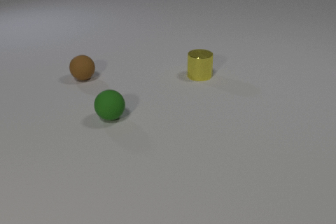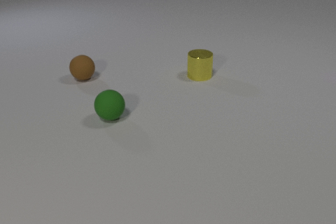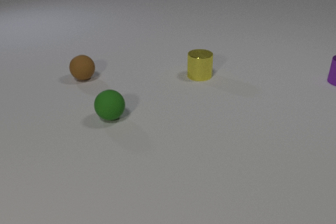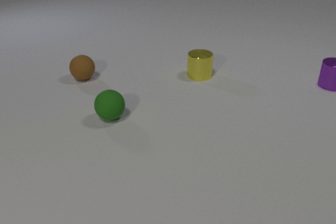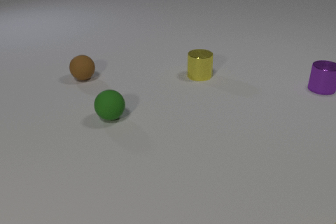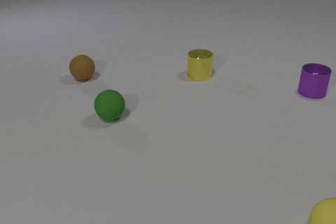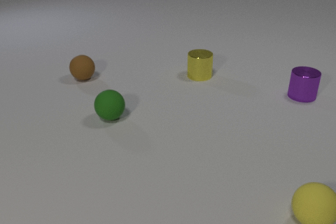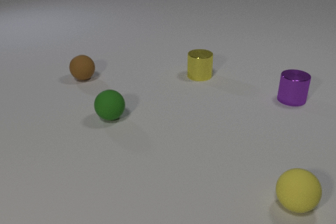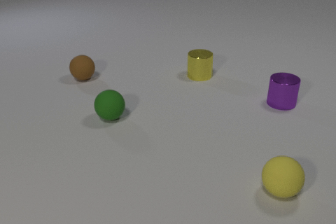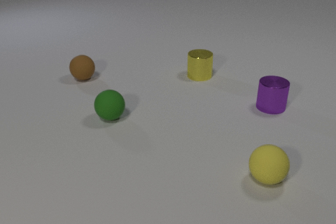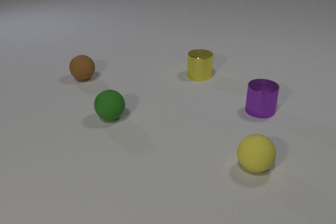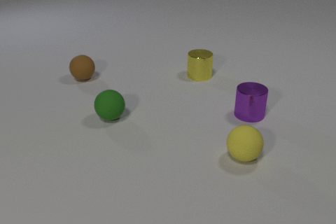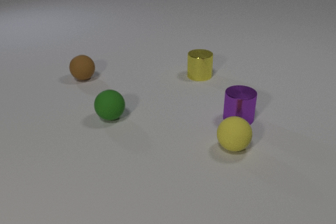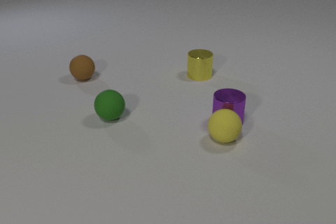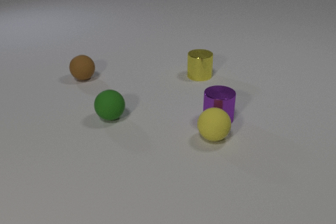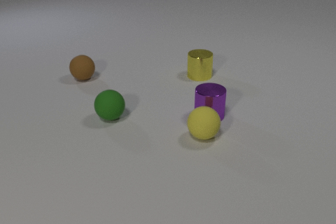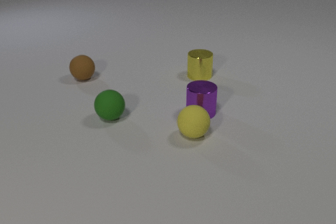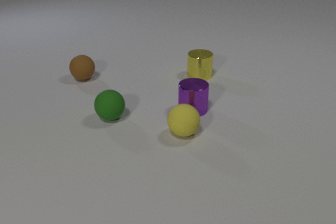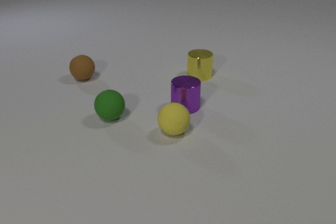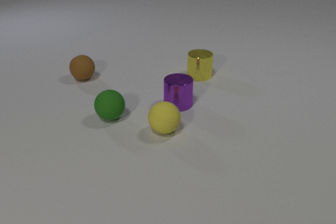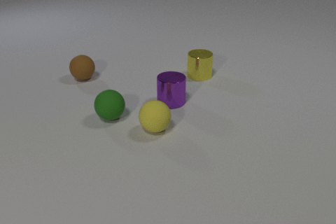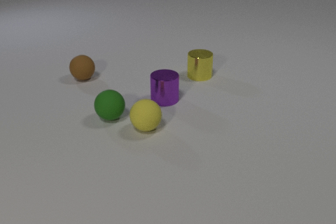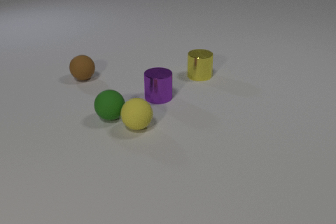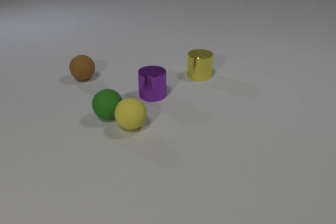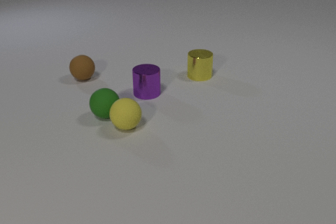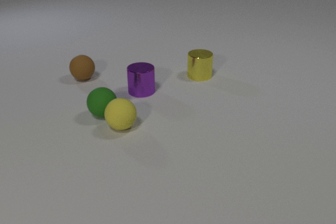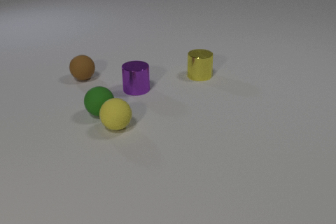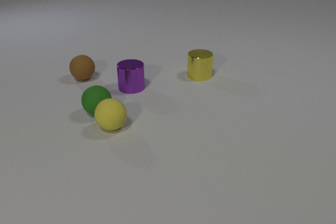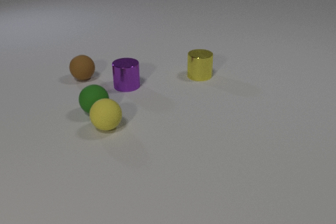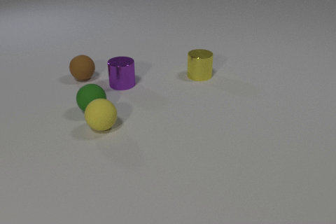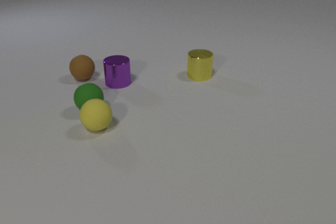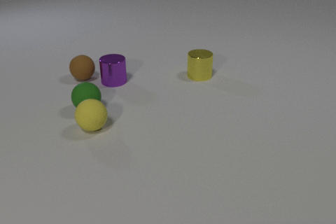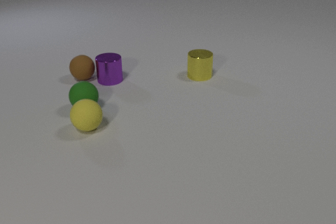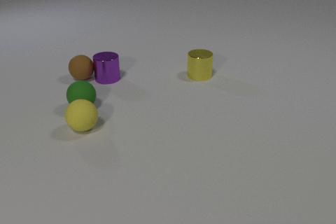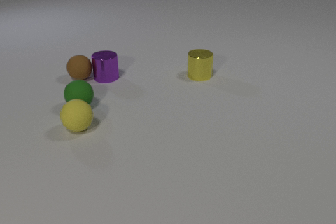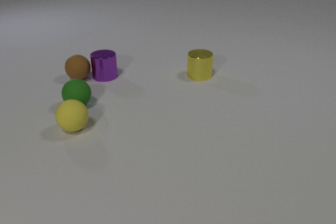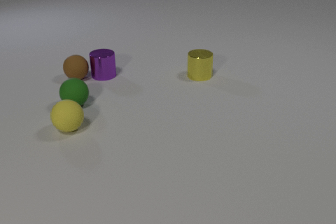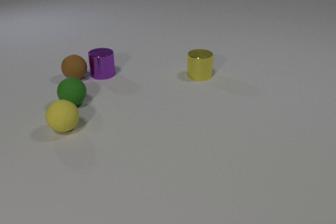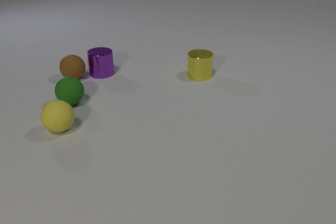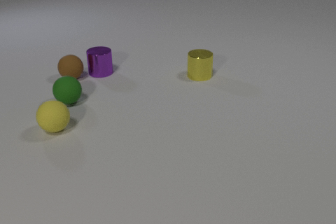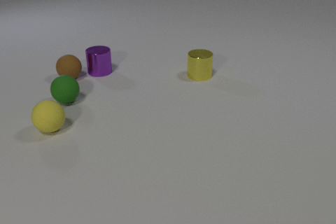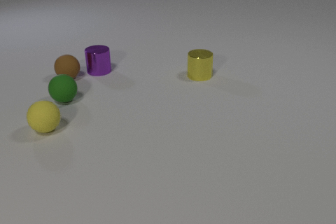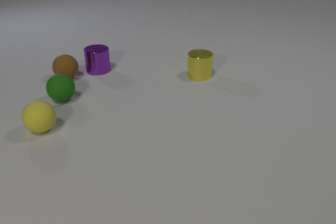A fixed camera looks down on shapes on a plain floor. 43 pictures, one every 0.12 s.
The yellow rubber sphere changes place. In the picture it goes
to the left.
The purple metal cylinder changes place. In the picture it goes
to the left.
0.00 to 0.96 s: The yellow rubber sphere comes in at the bottom edge, rolls to the left and away from the camera. The purple metal cylinder comes in at the right edge, slides toward the camera and to the left.
0.96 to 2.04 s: The yellow rubber sphere rolls to the left and away from the camera. The purple metal cylinder slides to the left. The yellow rubber sphere and the purple metal cylinder collide.
2.04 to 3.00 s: The yellow rubber sphere rolls to the left. The purple metal cylinder slides to the left and away from the camera. The green rubber sphere rolls to the left and away from the camera. The yellow rubber sphere and the green rubber sphere collide.
3.00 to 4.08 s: The yellow rubber sphere rolls to the left. The purple metal cylinder slides away from the camera and to the left. The green rubber sphere rolls to the left and away from the camera. The purple metal cylinder and the brown rubber sphere collide.
4.08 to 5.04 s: The yellow rubber sphere rolls to the left. The purple metal cylinder slides away from the camera. The green rubber sphere rolls away from the camera and to the left. The brown rubber sphere rolls to the left.
What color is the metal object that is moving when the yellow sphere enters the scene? purple.
How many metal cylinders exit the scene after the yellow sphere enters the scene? 0.
How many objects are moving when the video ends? 4.
